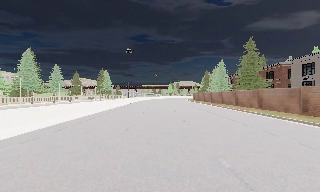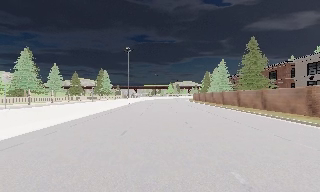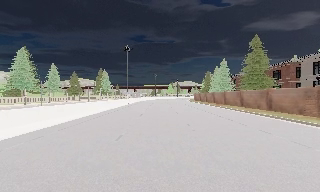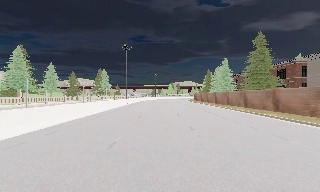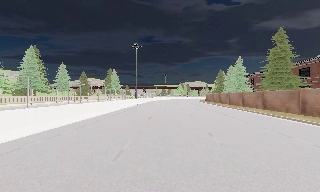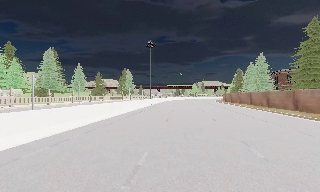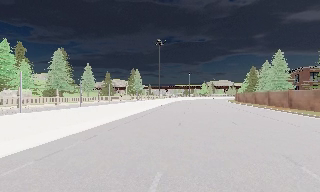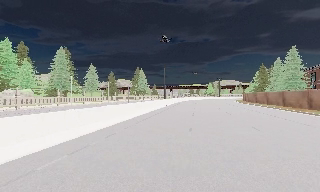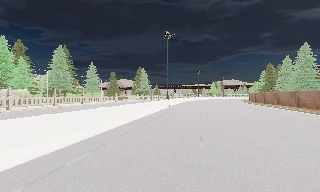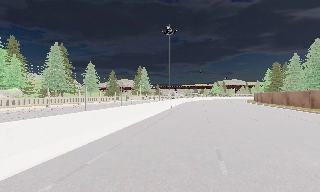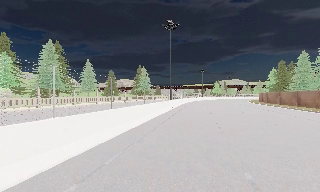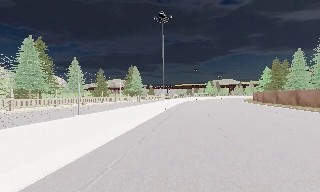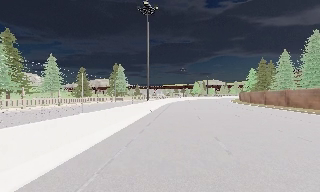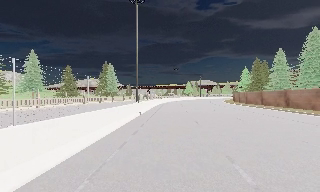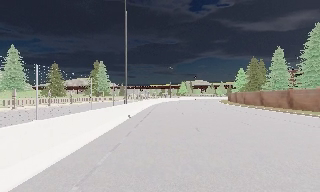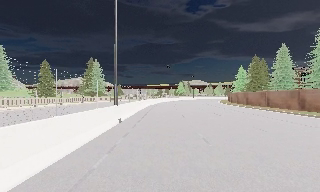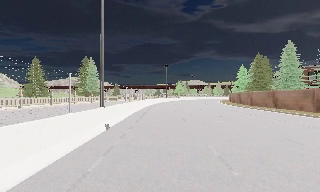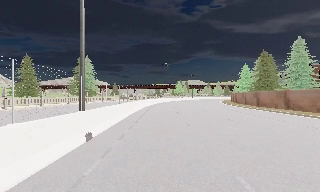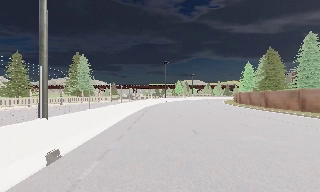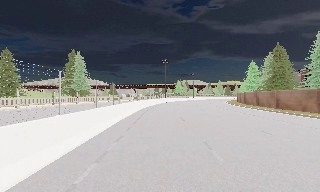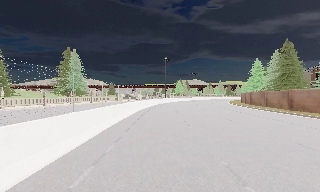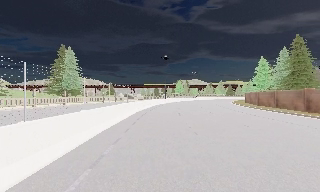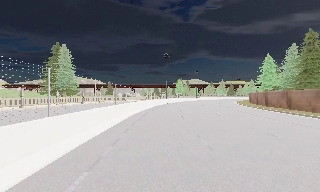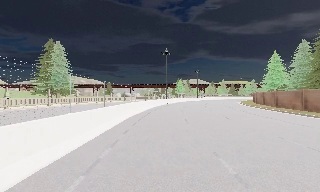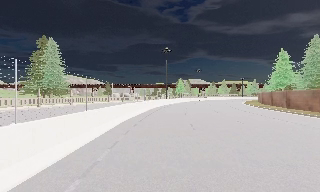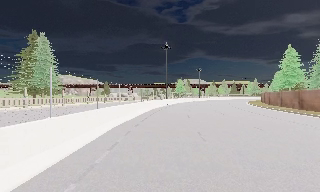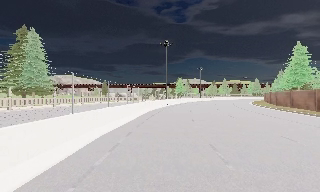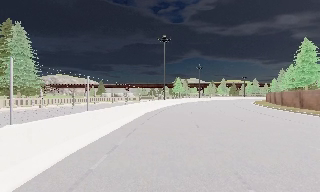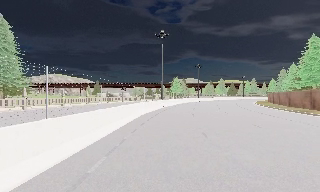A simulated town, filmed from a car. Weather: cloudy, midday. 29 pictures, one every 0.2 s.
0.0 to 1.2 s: The camera swings to its left by about 10 degrees, and the scene slides to the right. It travels forward, about 6 m, so what stands in front looms larger. It gains speed.
1.2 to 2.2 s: The camera travels forward, about 9 m, so what stands in front looms larger.
2.2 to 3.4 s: The scene slides to the left, as the camera pans about 10 degrees to its right. It travels forward, about 13 m, so what stands in front looms larger.
3.4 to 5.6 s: The camera travels forward, about 25 m, so what stands in front looms larger.
The film runs forward here.
